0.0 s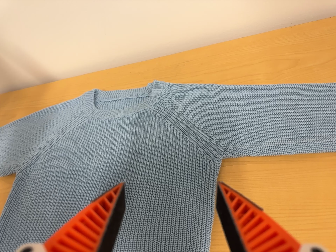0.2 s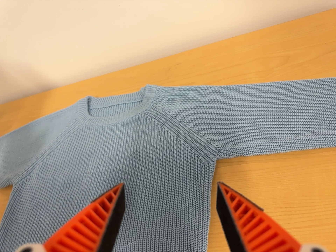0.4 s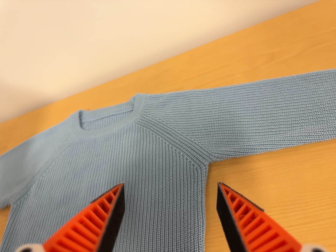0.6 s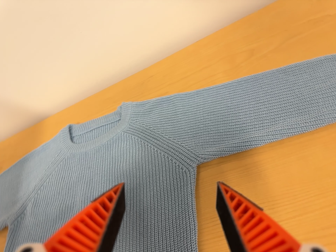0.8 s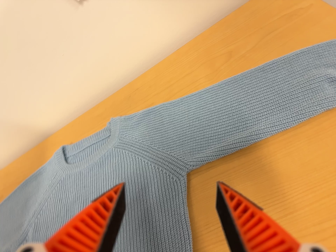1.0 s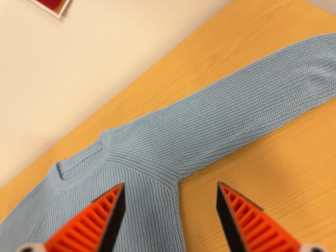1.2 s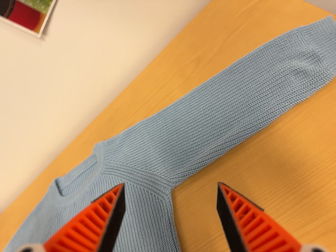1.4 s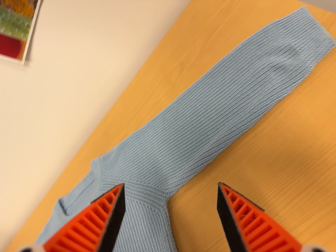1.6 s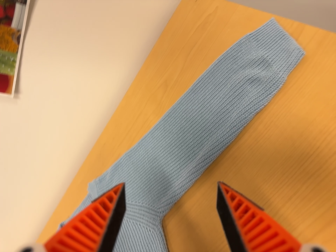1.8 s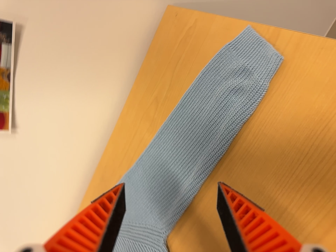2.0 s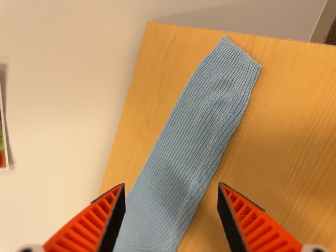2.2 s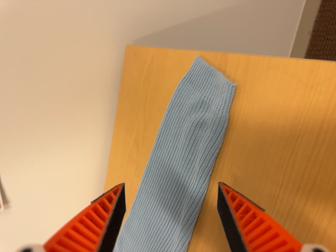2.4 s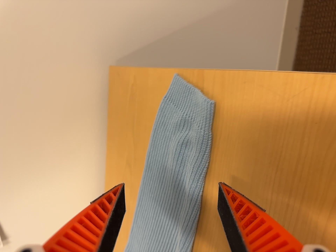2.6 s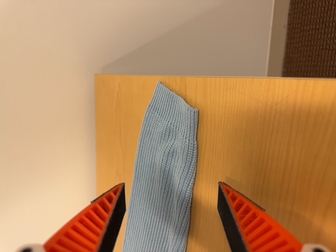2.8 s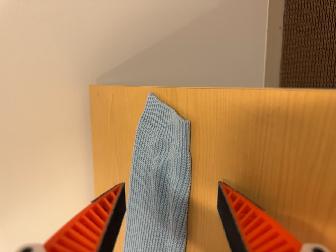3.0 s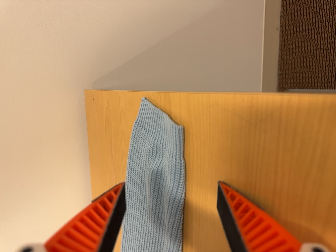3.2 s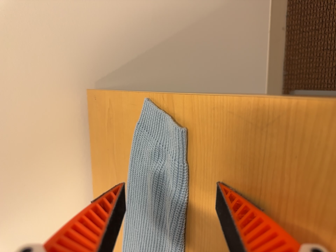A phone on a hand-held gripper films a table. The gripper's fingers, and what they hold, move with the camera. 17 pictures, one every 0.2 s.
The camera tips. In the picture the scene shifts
downward.
The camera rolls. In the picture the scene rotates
counterclockwise.
0.0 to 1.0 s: The camera travels to its right, about 12 cm, so close, fixed things drift to the left. It rolls about its line of sight by about 25 degrees, and the scene rotates counterclockwise.
1.0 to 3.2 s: The camera pans to its left by about 10 degrees. It travels to its right and toward the top of its view, about 28 cm, so close, fixed things drift to the left. Its aim tips toward the top of its view by about 10 degrees, and the scene shifts downward. It rolls about its line of sight by about 50 degrees, and the scene rotates counterclockwise.
The film runs forward here.
